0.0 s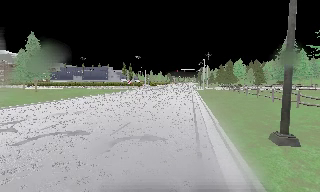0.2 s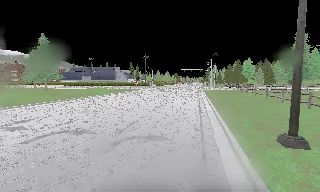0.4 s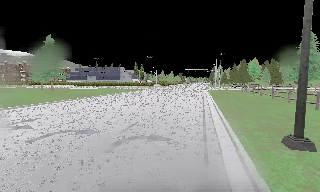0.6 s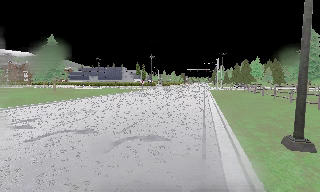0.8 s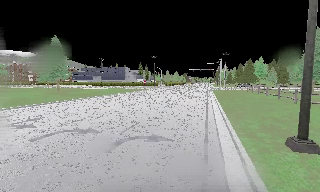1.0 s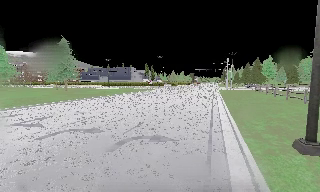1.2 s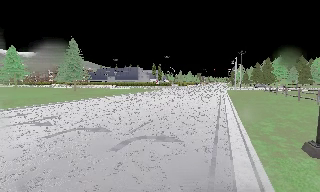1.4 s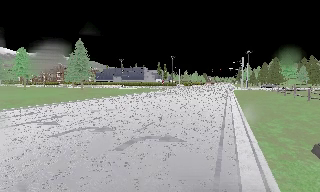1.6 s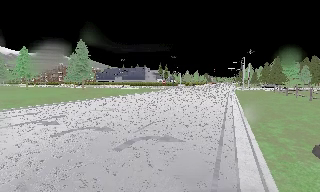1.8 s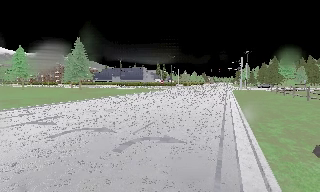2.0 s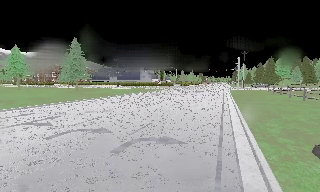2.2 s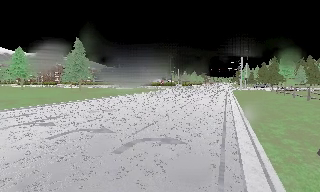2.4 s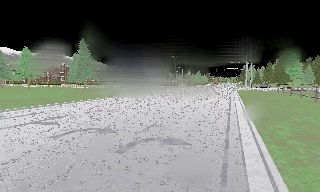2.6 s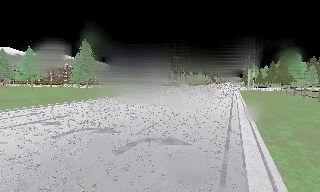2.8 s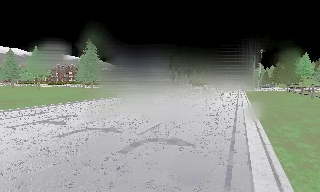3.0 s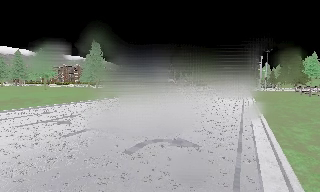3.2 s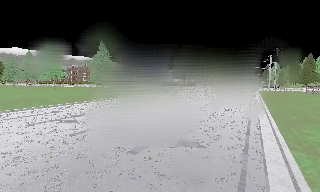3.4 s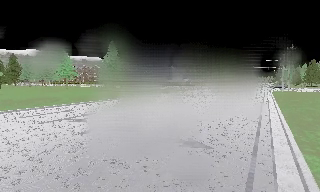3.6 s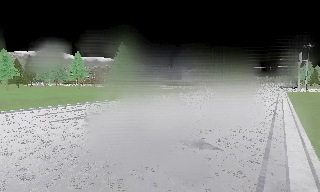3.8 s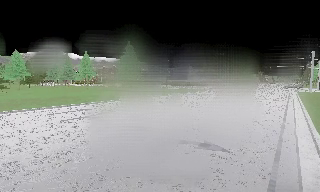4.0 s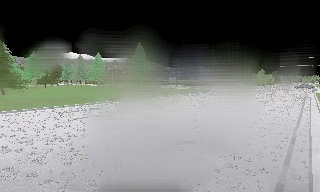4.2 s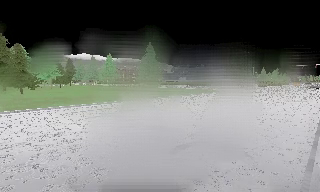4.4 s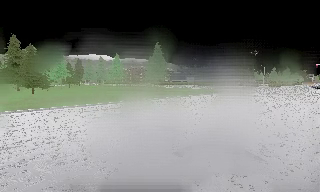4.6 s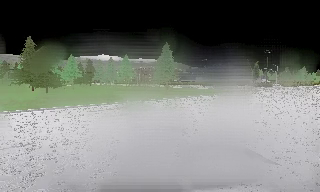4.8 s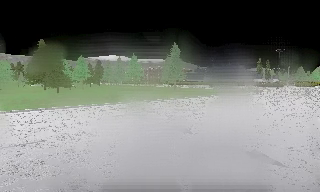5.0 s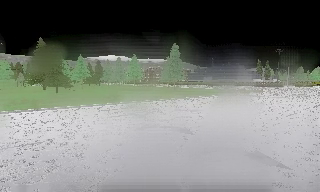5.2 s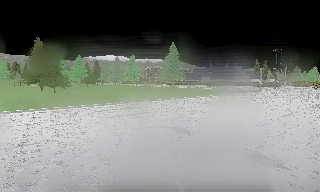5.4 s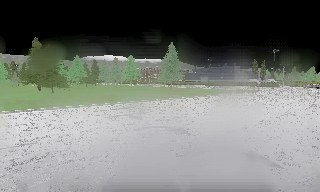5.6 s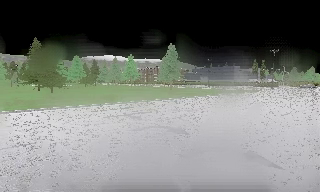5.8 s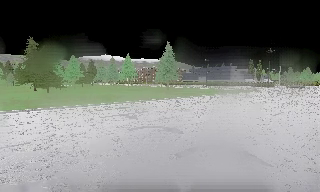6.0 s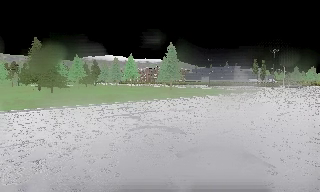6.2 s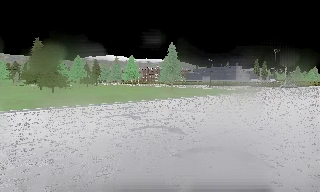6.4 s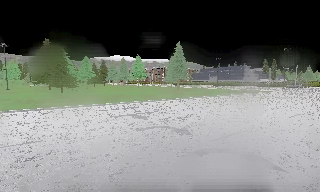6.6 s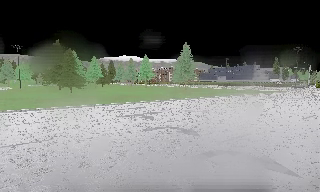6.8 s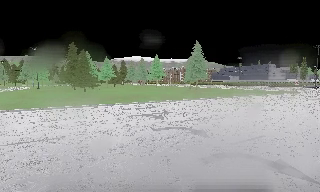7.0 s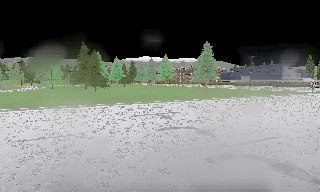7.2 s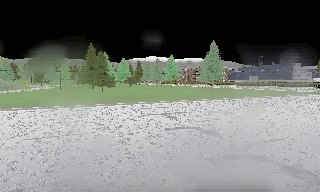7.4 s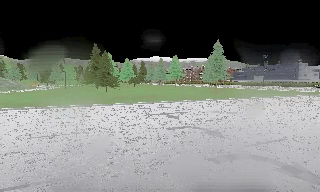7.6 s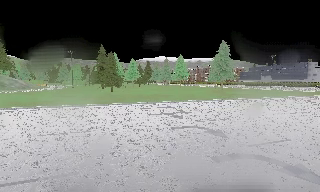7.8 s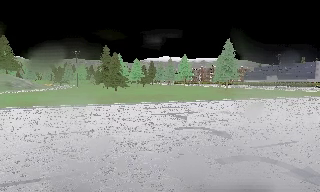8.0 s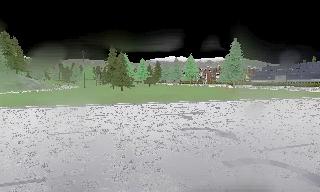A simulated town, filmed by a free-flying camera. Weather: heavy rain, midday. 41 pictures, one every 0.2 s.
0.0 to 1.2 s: The camera swings to its left by about 10 degrees, and the scene slides to the right. It travels to its right, about 0.5 m.
1.2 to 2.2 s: The camera shifts only a little, or ends up much as it began.
2.2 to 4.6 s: The camera swings to its left by about 30 degrees, and the scene slides to the right.
4.6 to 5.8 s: The camera shifts only a little, or ends up much as it began.
5.8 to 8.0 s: The camera pans to its left, which is counterclockwise from overhead, by about 20 degrees.
The film runs forward here.
